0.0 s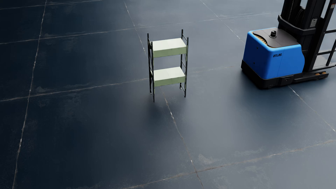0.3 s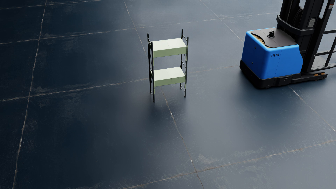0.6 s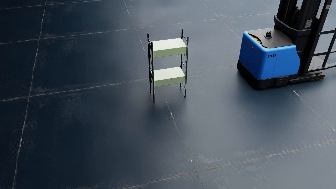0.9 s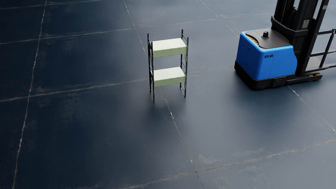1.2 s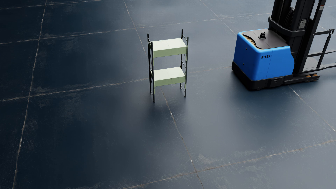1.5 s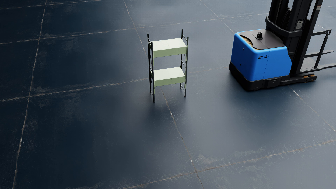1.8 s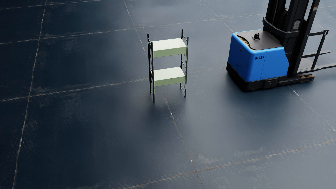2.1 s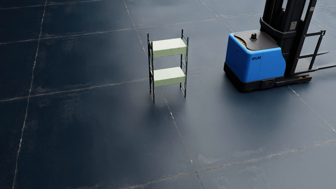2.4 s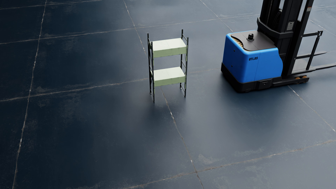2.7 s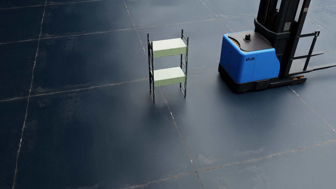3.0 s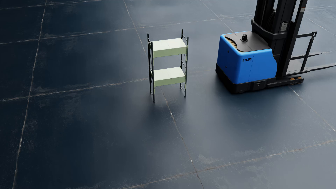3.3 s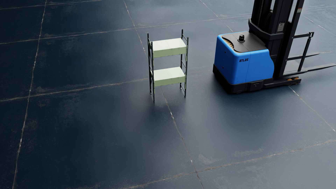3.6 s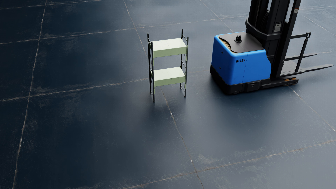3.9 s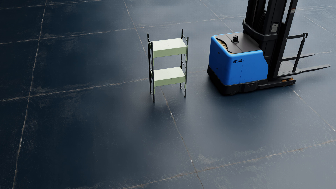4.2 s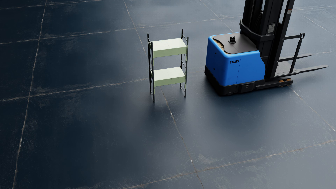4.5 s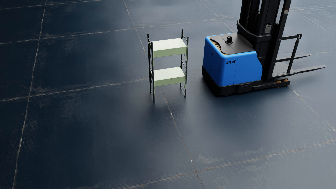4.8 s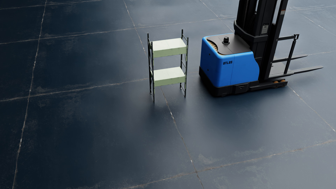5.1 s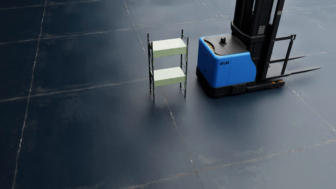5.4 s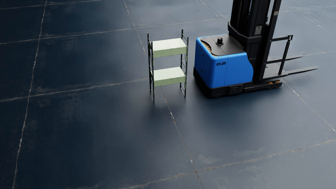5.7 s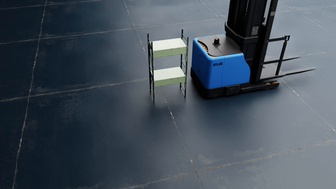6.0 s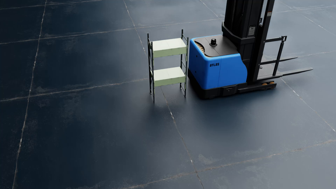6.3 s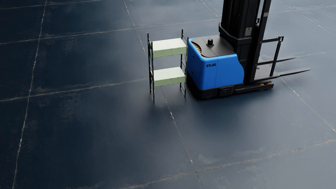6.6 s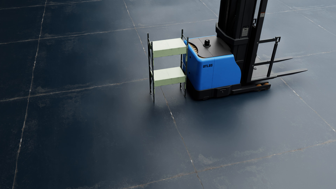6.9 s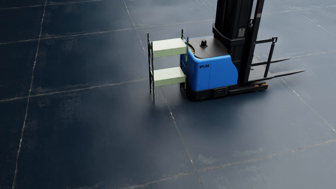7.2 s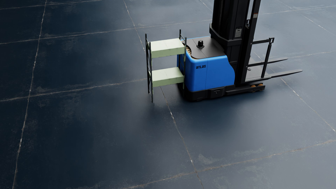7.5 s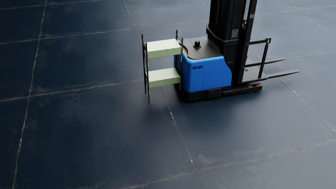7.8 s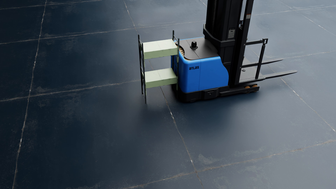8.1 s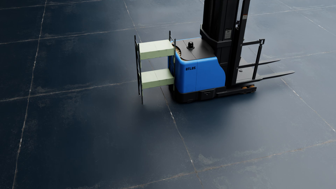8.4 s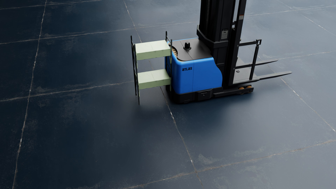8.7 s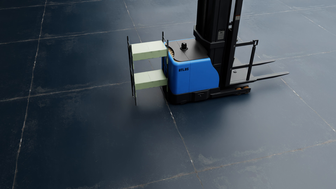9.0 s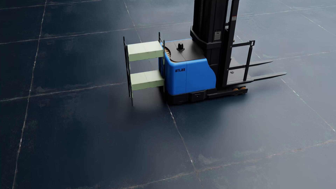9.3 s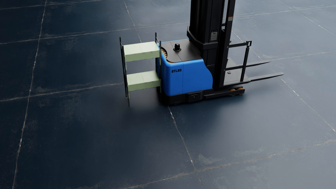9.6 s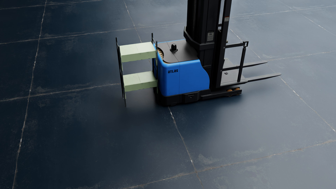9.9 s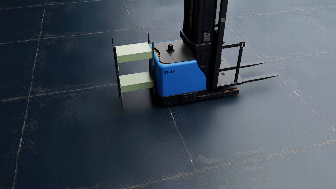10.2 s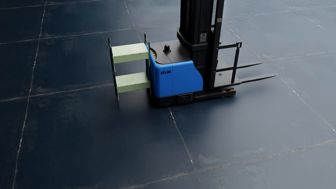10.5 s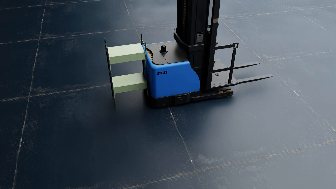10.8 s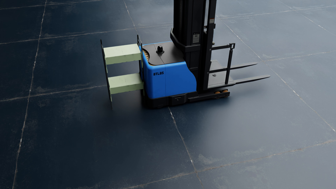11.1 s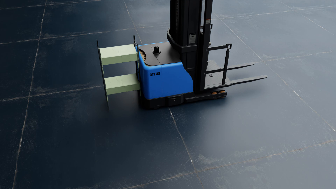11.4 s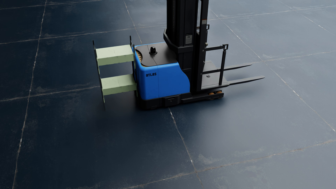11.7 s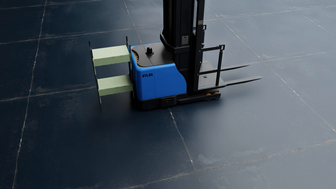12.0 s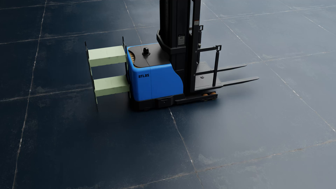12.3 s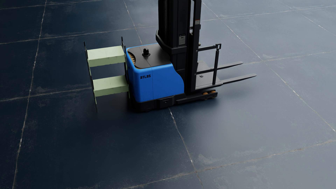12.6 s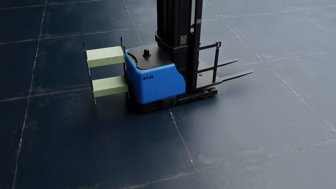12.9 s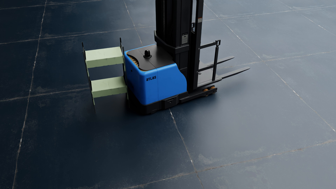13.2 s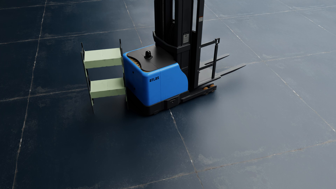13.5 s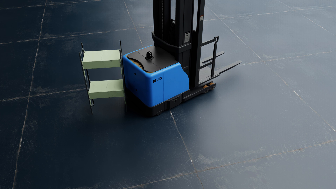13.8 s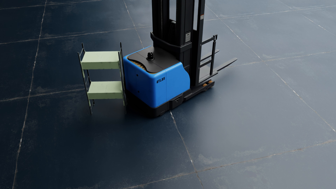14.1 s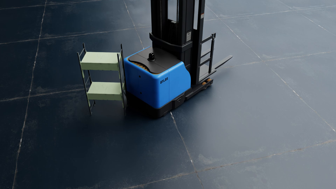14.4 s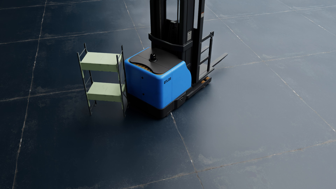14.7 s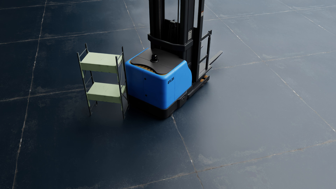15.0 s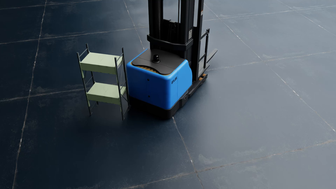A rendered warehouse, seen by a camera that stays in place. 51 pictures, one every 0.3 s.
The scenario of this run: A forklift runs into an object in its way.
